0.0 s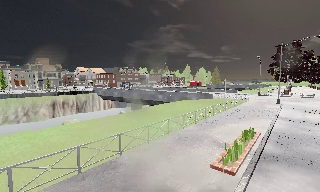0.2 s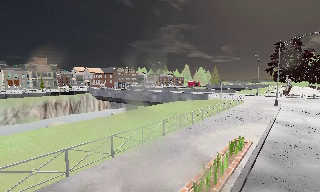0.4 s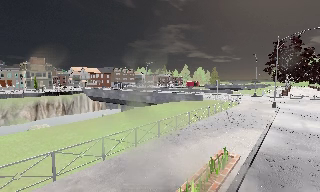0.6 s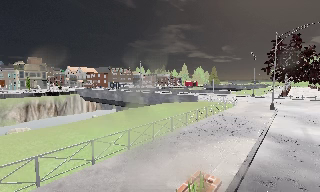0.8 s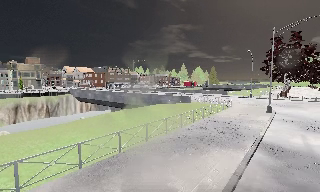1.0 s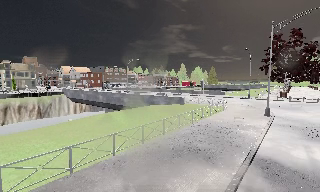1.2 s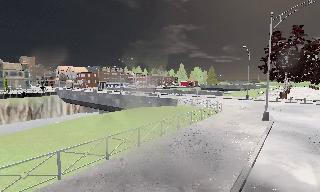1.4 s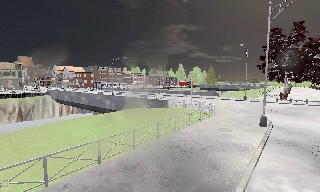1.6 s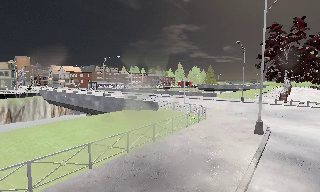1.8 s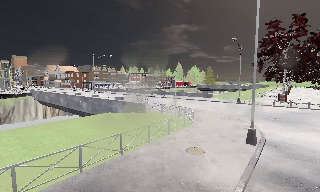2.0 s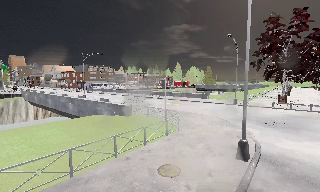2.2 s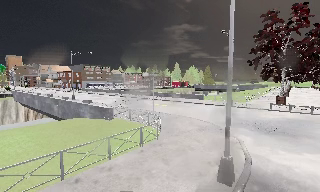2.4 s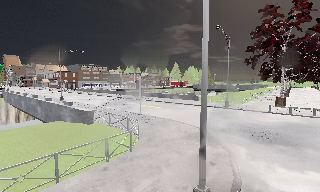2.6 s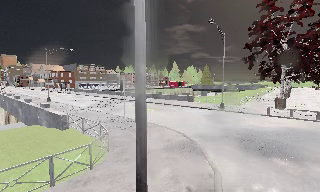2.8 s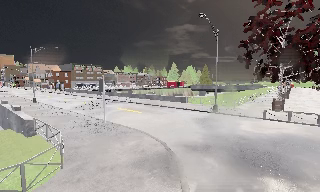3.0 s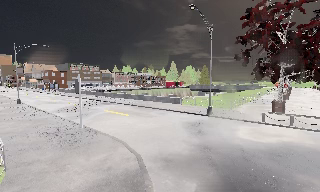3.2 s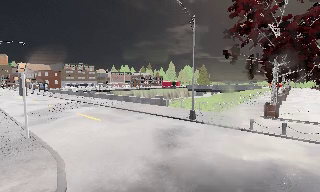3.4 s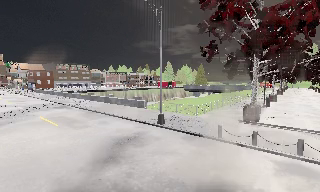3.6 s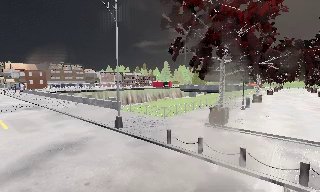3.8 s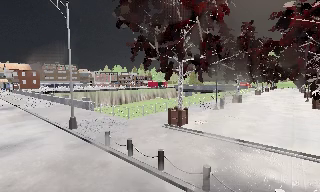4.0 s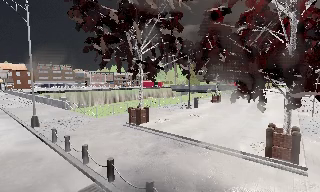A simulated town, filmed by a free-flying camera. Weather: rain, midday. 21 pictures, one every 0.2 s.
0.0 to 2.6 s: The camera travels forward and to its right, about 25 m, so what stands in front looms larger.
2.6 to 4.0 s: The camera travels to its right and forward, about 15 m, so close, fixed things drift to the left. It gains speed.
The film runs backward here.
